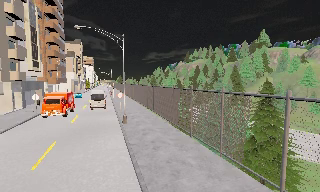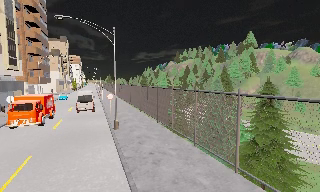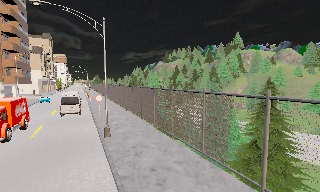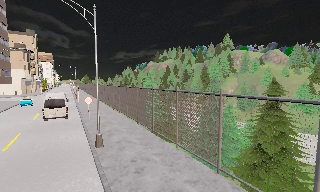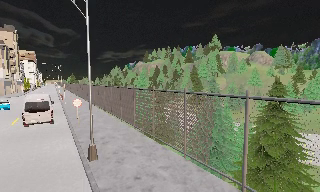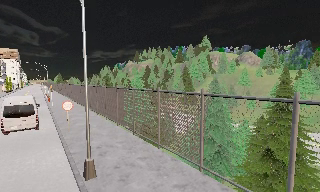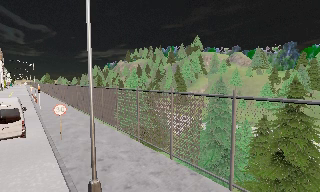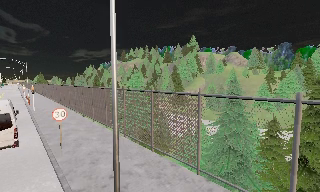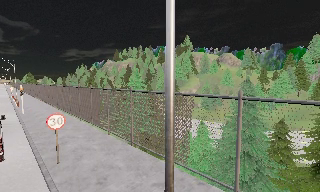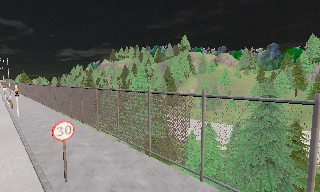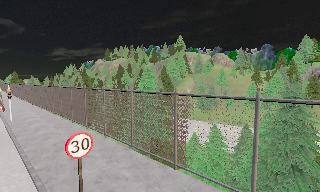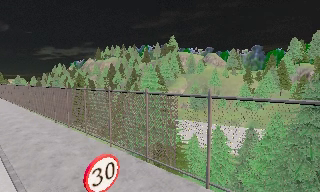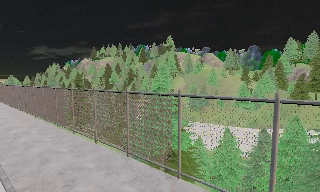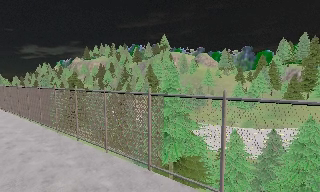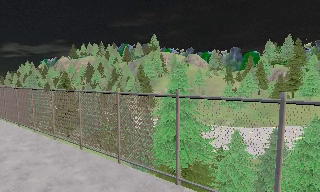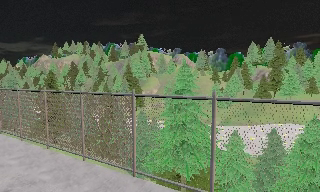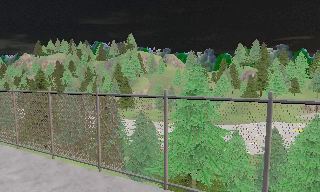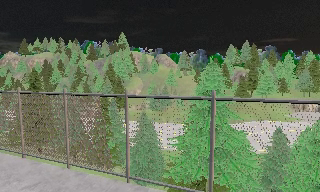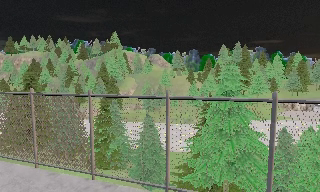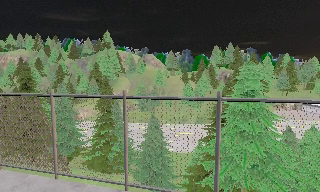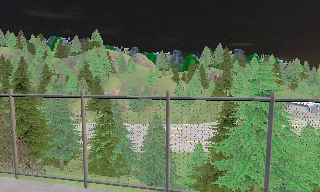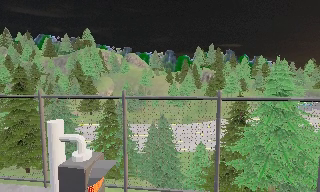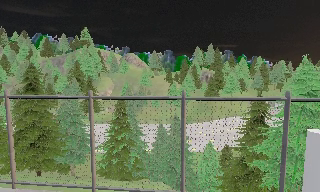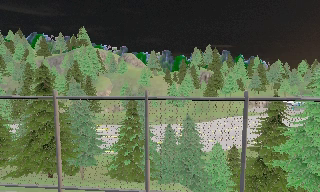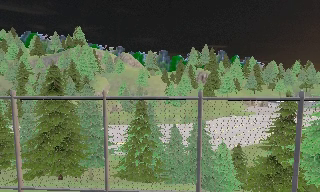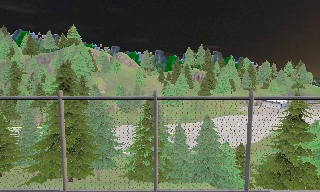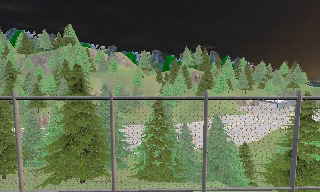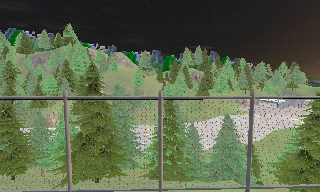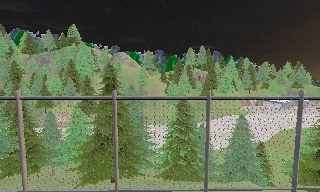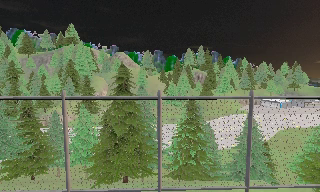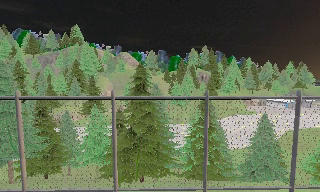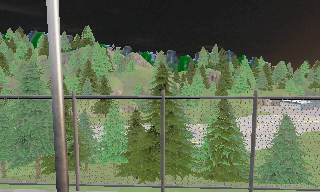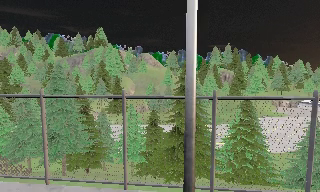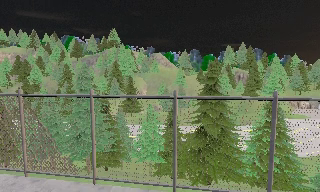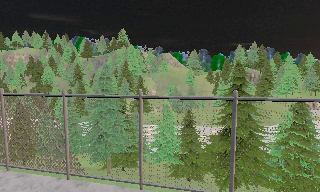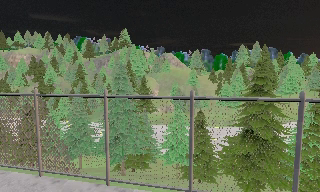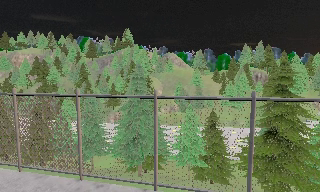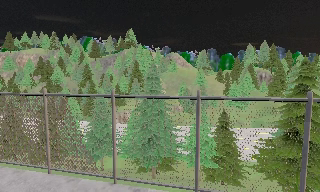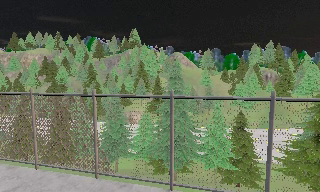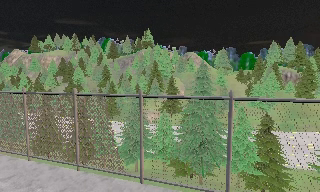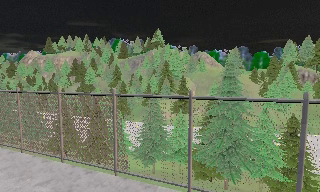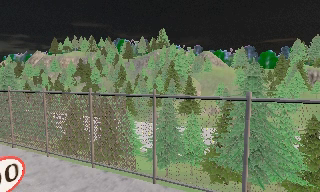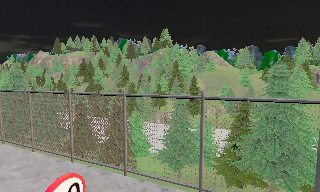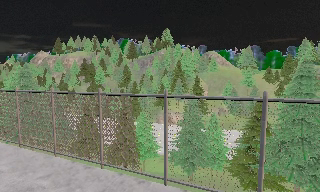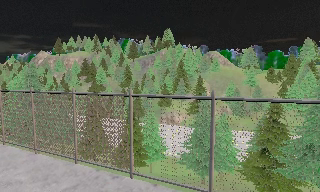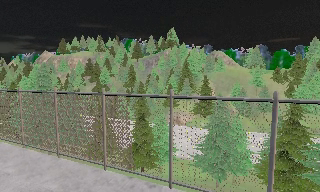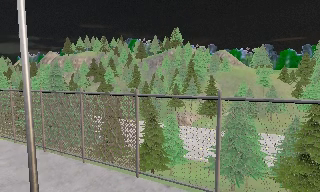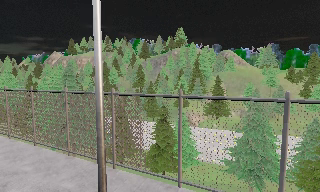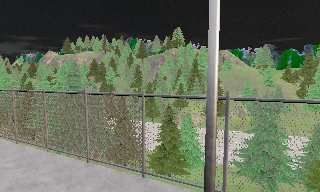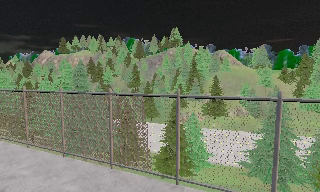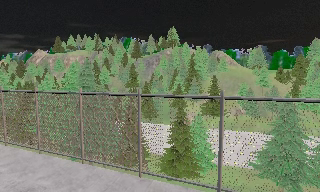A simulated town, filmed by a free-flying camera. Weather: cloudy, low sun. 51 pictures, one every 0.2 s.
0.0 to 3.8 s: The camera pans to its right, which is clockwise from overhead, by about 60 degrees. It travels to its left and forward, about 30 m.
3.8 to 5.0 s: The camera pans to its right, which is clockwise from overhead, by about 15 degrees. It travels to its left, about 10 m, so close, fixed things drift to the right.
5.0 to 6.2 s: The camera travels to its left, about 8 m, so close, fixed things drift to the right.
6.2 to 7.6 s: The scene slides to the right, as the camera pans about 10 degrees to its left. It travels to its left, about 10 m, so close, fixed things drift to the right.
7.6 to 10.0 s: The camera travels to its left, about 17 m, so close, fixed things drift to the right.
The film runs forward here.
